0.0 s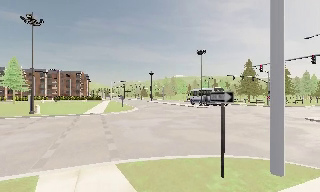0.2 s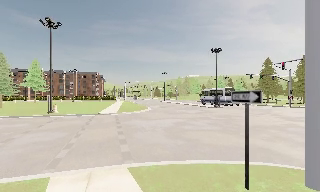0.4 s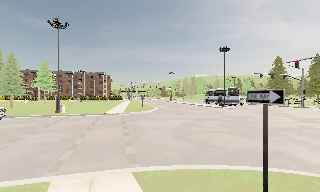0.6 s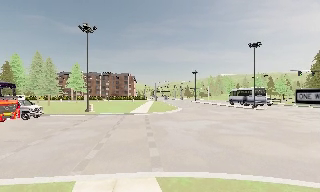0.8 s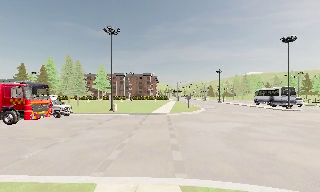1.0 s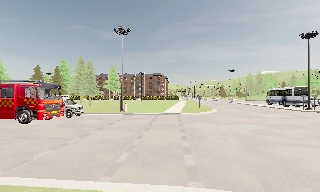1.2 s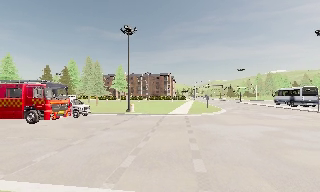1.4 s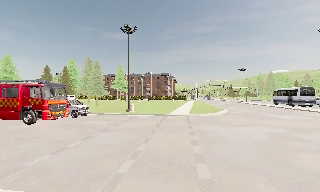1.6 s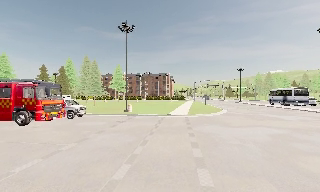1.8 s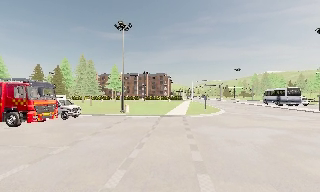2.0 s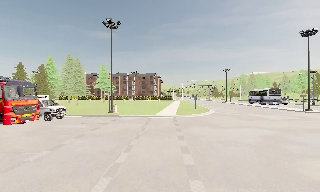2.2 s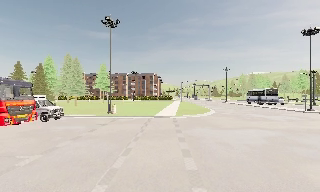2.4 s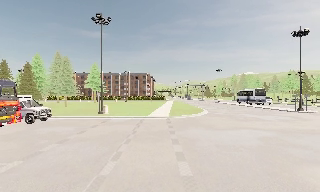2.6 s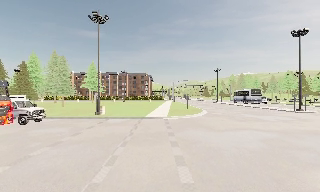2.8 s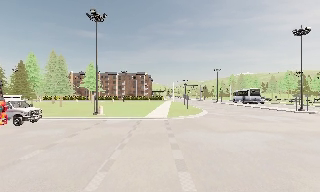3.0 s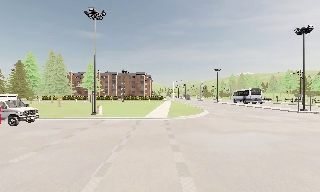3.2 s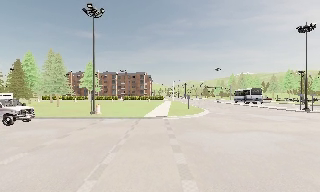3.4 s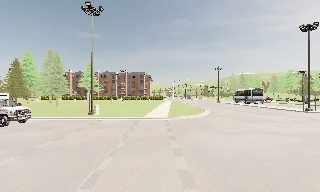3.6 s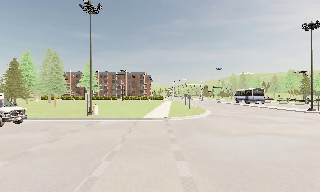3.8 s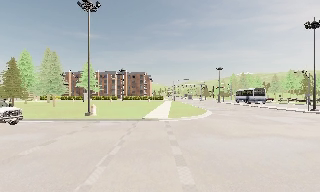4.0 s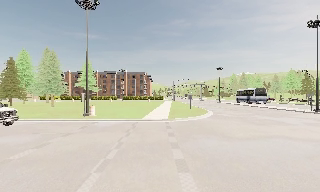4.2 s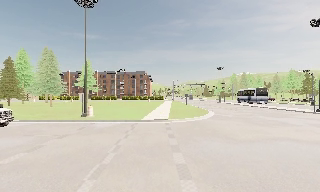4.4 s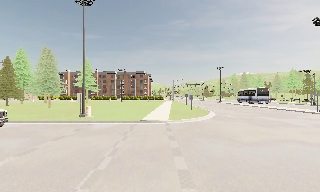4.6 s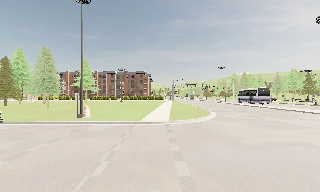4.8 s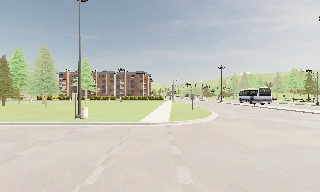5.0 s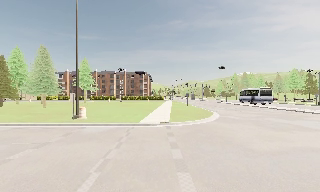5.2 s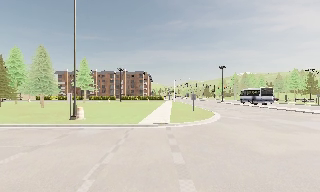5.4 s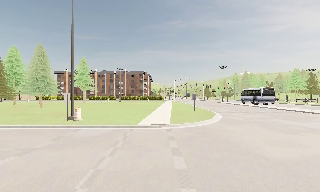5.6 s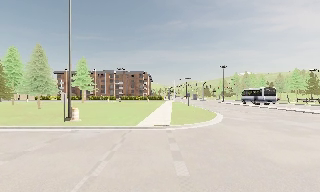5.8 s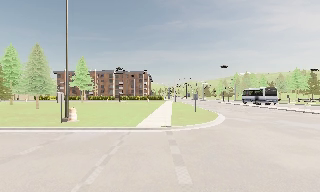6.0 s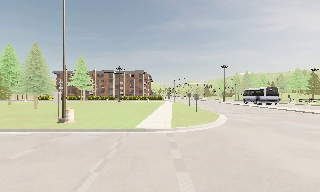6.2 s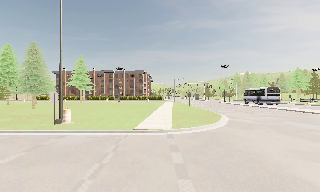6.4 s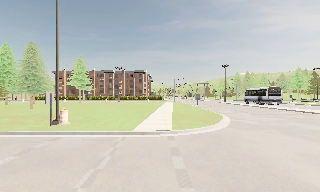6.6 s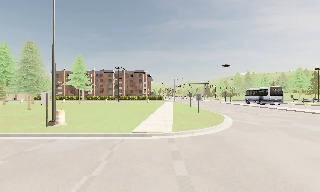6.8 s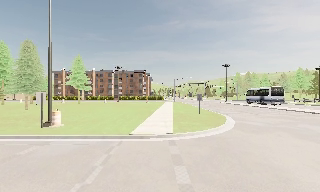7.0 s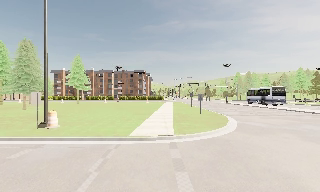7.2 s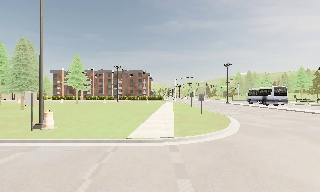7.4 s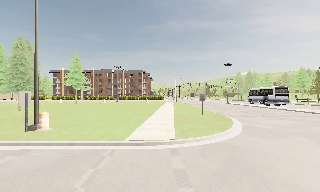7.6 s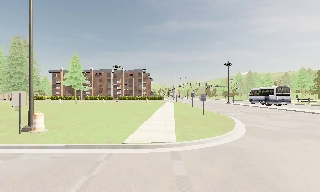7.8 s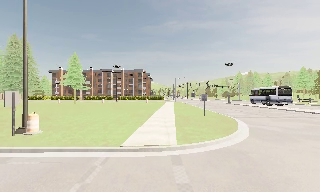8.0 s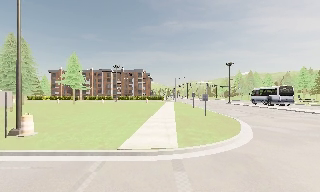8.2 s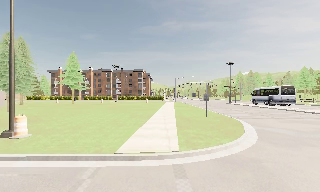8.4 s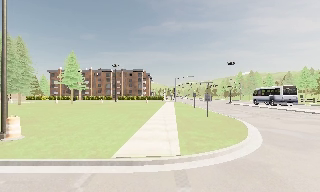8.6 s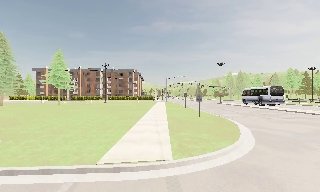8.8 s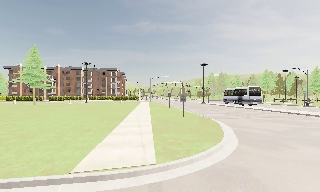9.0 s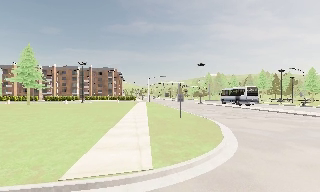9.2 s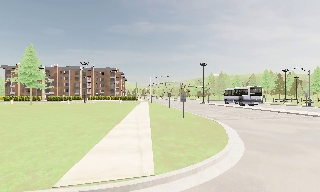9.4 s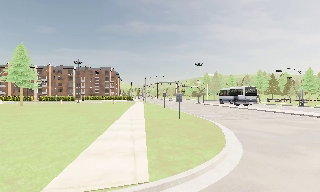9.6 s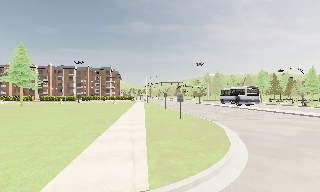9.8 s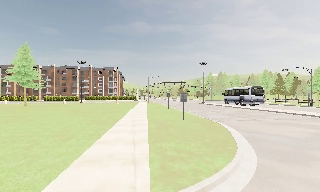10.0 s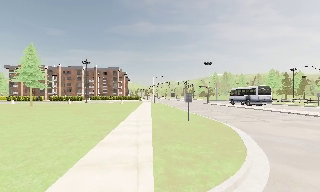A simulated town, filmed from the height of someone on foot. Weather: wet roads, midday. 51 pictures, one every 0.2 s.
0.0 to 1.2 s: The camera pans to its left, which is counterclockwise from overhead, by about 30 degrees. It travels forward, about 2 m, so what stands in front looms larger.
1.2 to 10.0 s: The camera swings to its right by about 15 degrees, and the scene slides to the left. It travels forward, about 17 m, so what stands in front looms larger.
The film runs forward here.
